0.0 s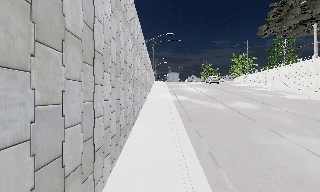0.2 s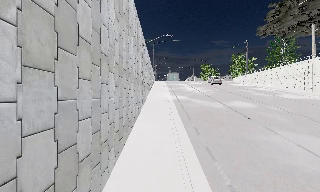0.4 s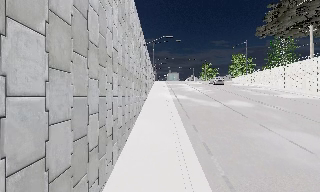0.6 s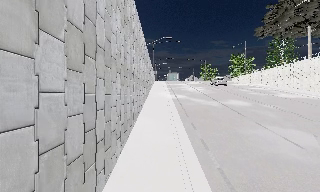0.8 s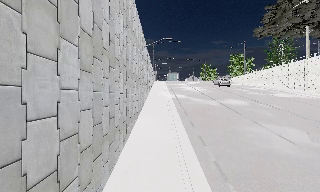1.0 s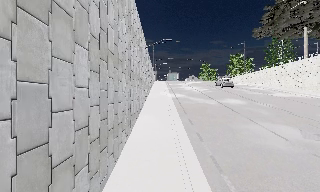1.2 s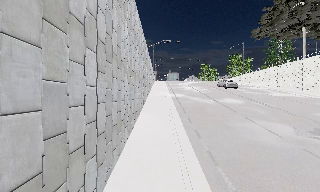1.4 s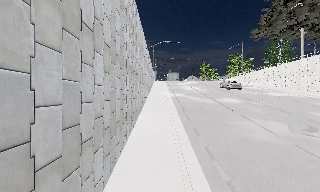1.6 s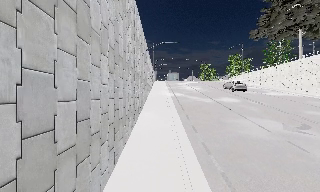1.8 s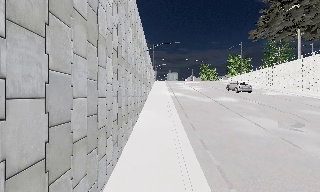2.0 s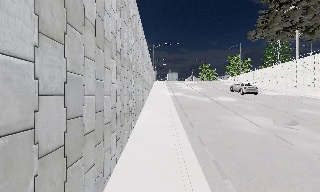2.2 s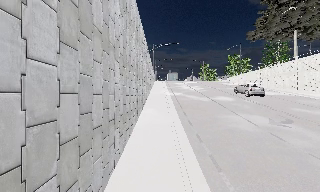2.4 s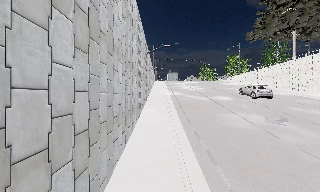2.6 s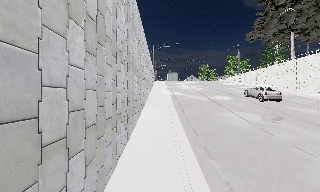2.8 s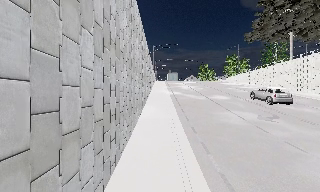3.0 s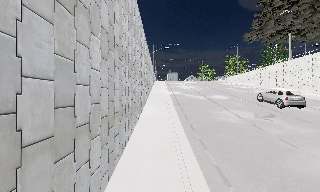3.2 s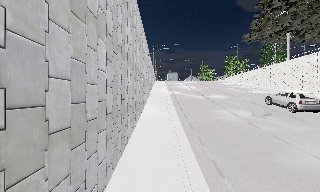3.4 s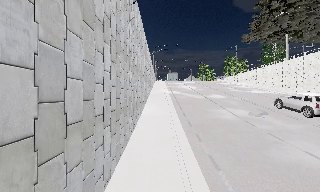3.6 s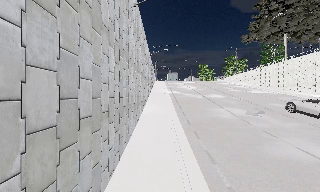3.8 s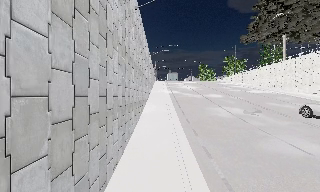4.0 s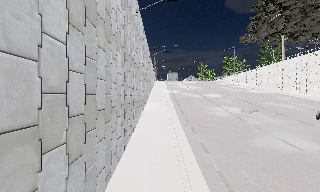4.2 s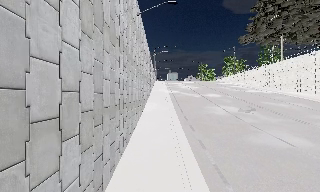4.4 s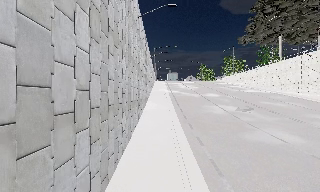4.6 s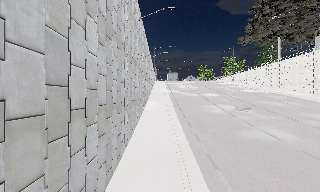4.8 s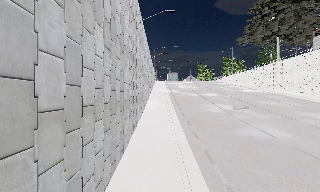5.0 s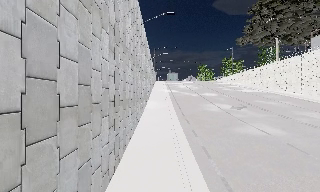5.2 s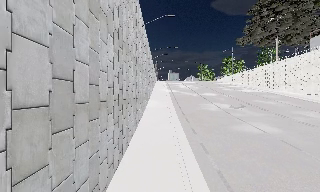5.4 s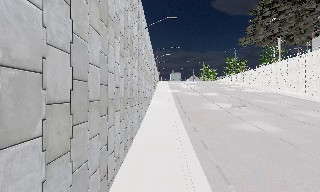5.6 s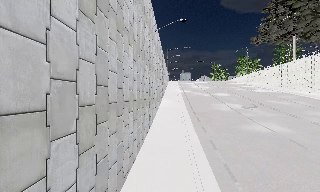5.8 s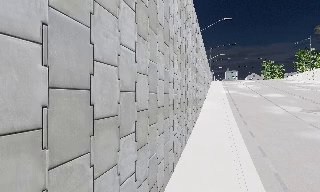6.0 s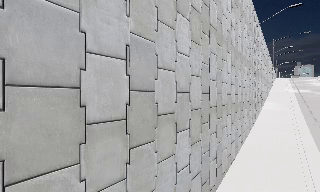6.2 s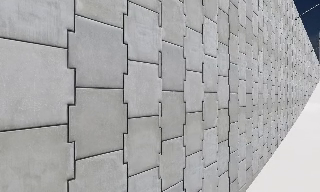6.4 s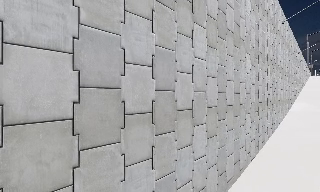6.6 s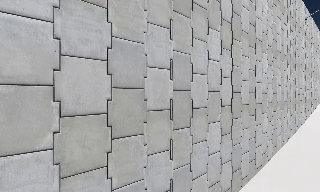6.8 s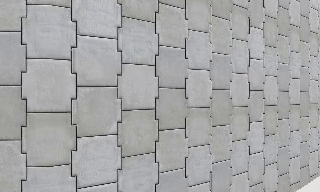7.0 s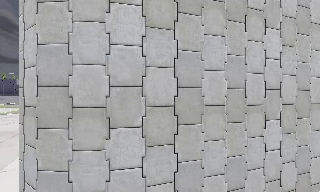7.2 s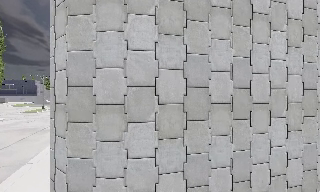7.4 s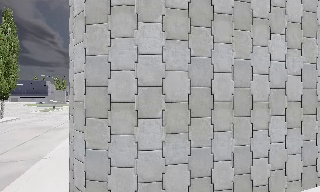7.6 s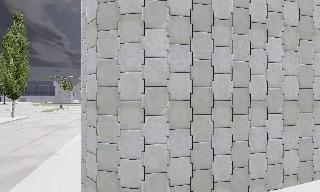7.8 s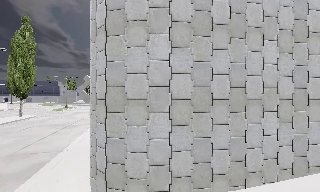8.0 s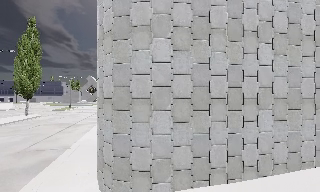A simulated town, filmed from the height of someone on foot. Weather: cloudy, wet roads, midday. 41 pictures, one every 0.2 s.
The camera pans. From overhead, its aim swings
counterclockwise.
The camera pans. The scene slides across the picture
to the right.
0.0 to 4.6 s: The camera travels backward, about 8 m, so what stands in front gets smaller.
4.6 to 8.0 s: The camera pans to its left, which is counterclockwise from overhead, by about 80 degrees. It travels backward, about 6 m.
The film runs backward here.
